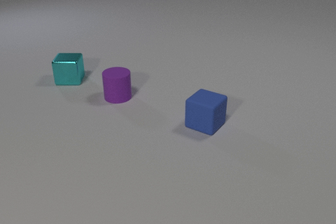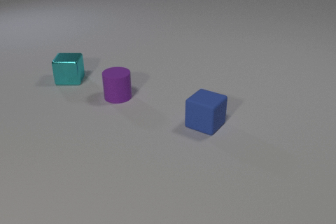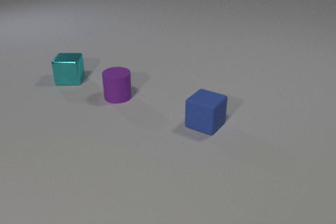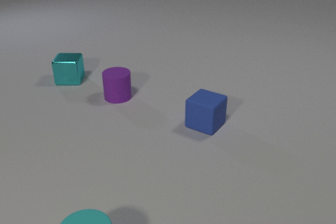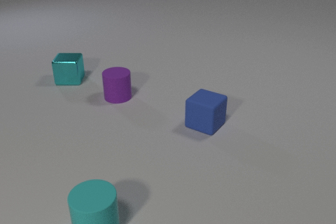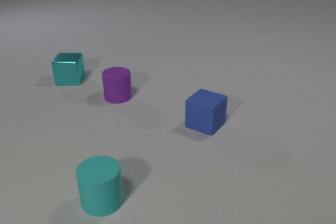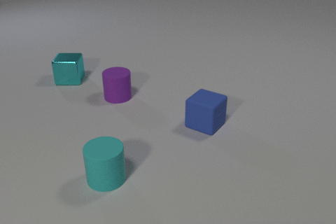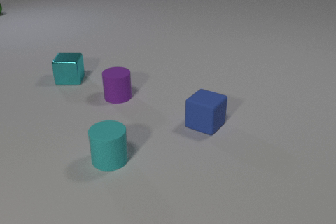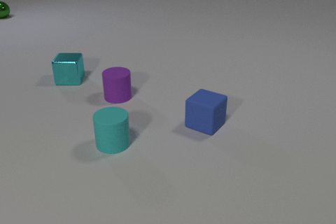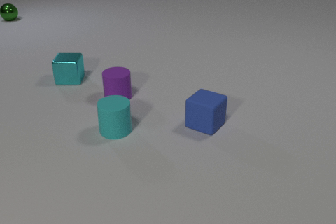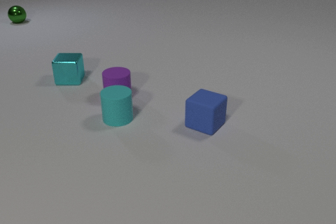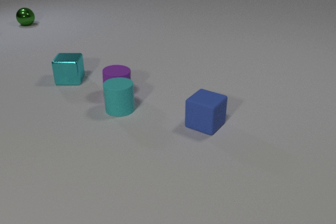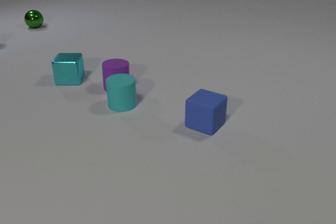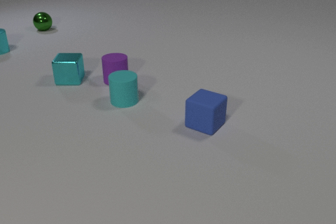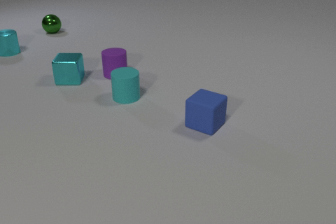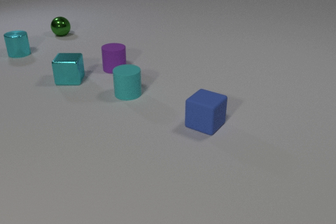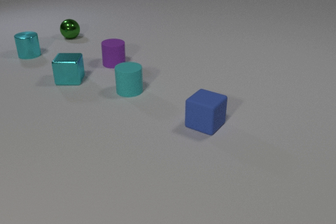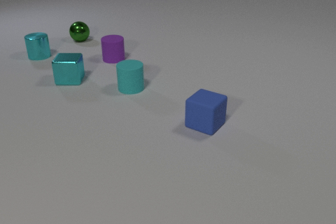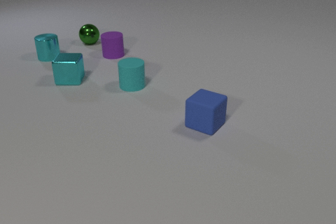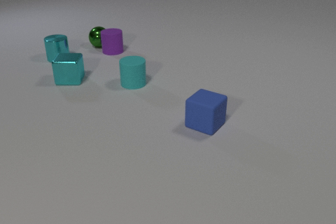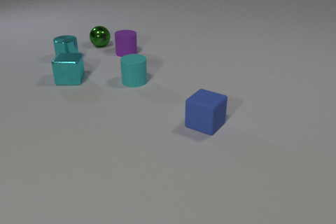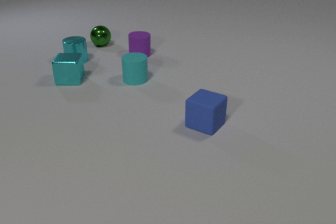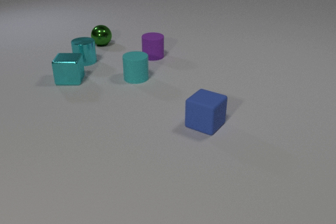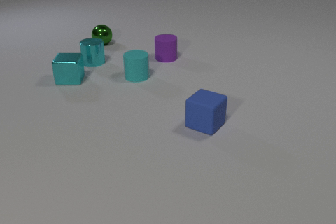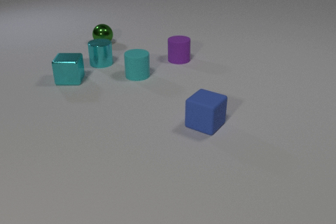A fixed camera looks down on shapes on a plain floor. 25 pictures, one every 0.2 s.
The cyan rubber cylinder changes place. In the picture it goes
away from the camera.
0.0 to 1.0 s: The cyan rubber cylinder comes in at the bottom edge, slides away from the camera.
1.0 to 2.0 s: The cyan rubber cylinder slides away from the camera. The green metal sphere comes in at the left edge, rolls toward the camera and to the right.
2.0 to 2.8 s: The cyan rubber cylinder slides away from the camera. The purple rubber cylinder slides away from the camera. The cyan metal cylinder comes in at the left edge, slides to the right and toward the camera. The green metal sphere rolls toward the camera and to the right. The cyan rubber cylinder and the purple rubber cylinder collide.
2.8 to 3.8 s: The cyan rubber cylinder slides away from the camera. The purple rubber cylinder slides away from the camera. The cyan metal cylinder slides to the right and toward the camera. The green metal sphere rolls toward the camera and to the right. The purple rubber cylinder and the green metal sphere collide.
3.8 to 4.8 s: The cyan rubber cylinder slides away from the camera. The purple rubber cylinder slides to the right and toward the camera. The cyan metal cylinder slides to the right and toward the camera. The green metal sphere rolls away from the camera.
What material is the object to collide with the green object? rubber.
How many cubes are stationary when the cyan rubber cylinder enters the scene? 2.
How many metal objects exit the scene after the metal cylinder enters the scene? 0.
